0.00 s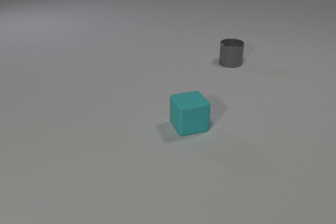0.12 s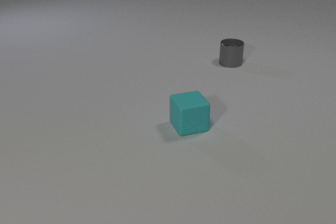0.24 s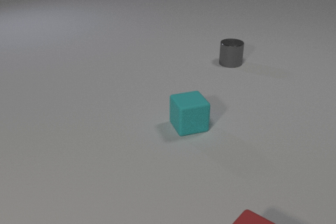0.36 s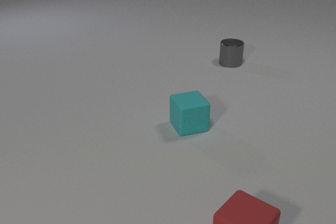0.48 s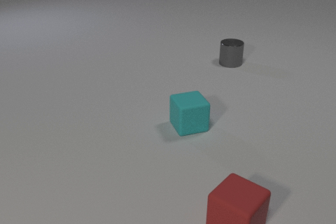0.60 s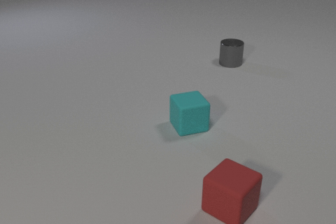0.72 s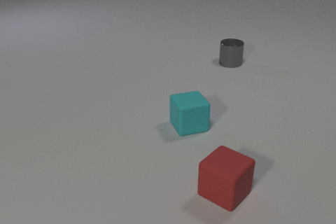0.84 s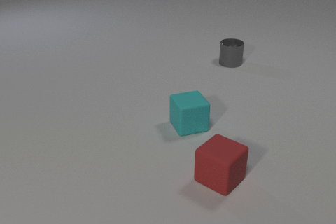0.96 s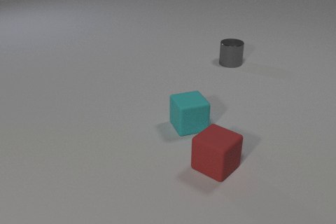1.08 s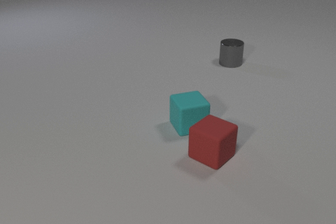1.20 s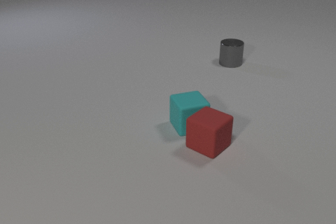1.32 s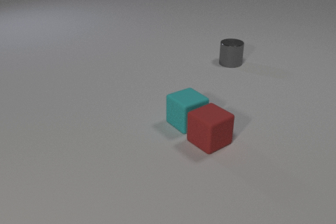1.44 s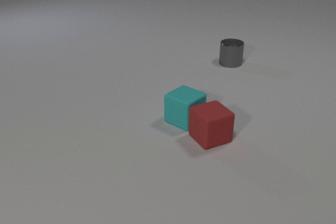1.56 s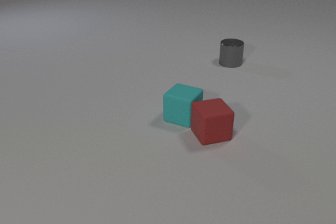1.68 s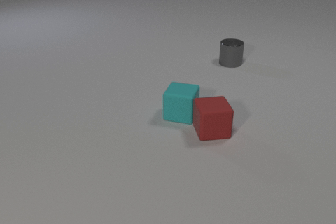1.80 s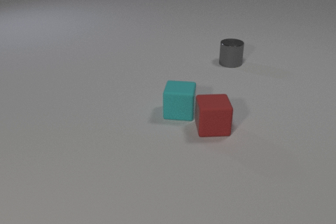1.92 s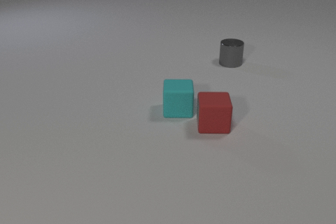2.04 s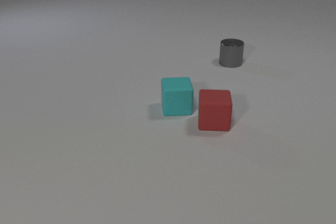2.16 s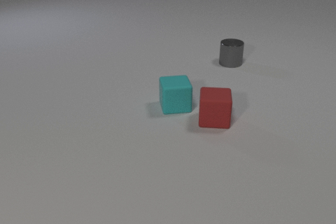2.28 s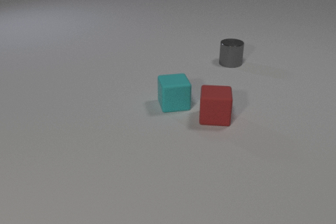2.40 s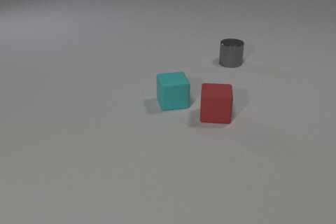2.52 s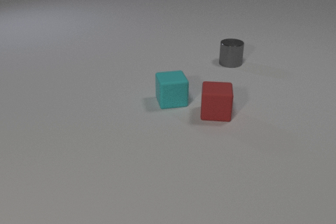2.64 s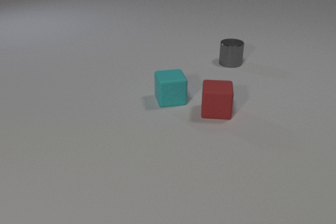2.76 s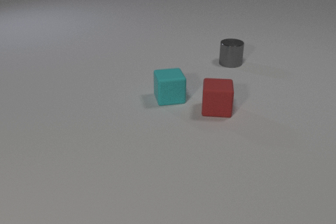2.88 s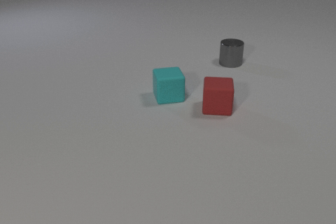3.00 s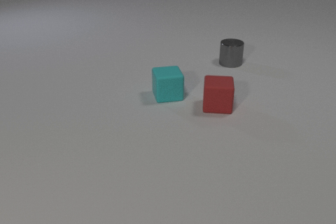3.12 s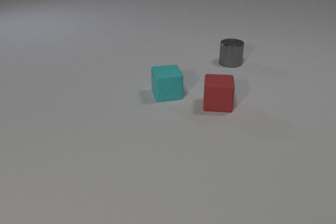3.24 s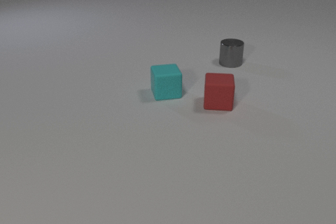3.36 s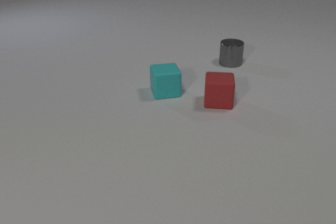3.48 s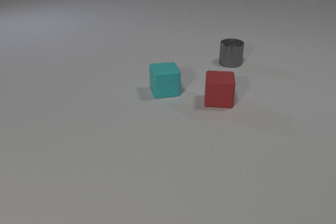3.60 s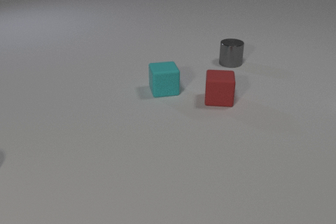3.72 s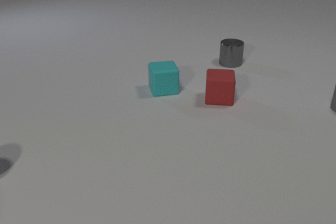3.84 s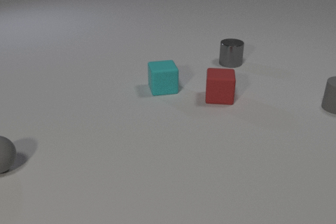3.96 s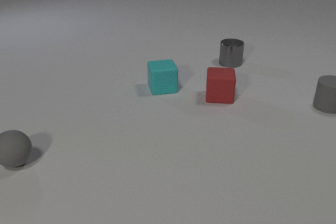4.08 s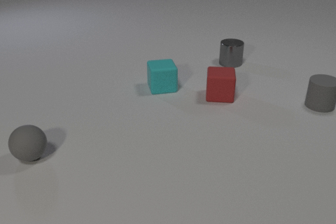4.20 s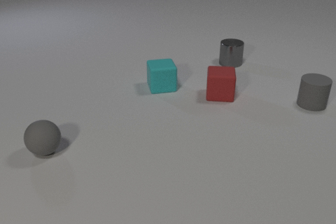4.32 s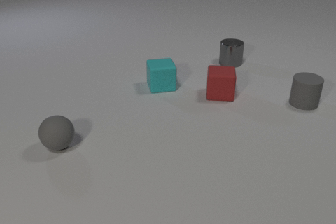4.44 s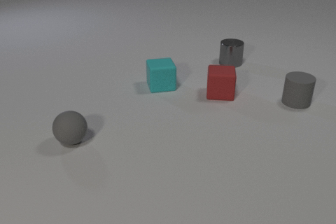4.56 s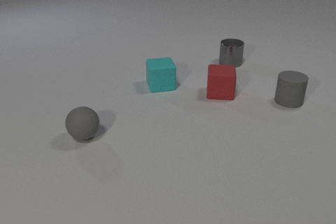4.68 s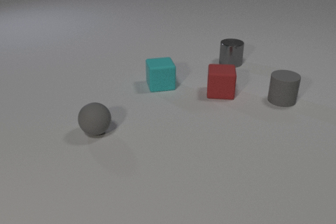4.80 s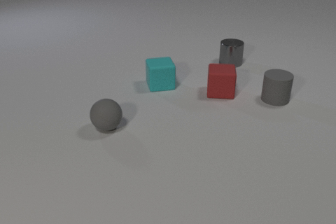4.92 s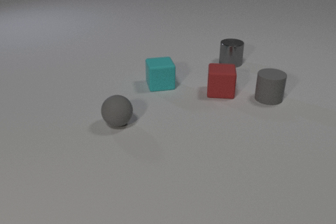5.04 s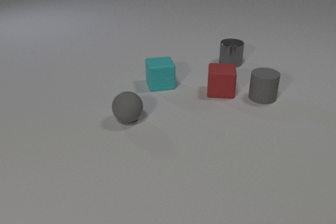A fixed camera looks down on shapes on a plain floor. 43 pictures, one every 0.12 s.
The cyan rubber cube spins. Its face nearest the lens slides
to the right.
The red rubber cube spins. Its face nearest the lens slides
to the left.
0.00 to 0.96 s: The red rubber cube comes in at the bottom edge, slides away from the camera.
0.96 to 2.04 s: The red rubber cube slides away from the camera, spins clockwise seen from above by about 45 degrees, its near face sliding to the left. The cyan rubber cube slides away from the camera, spins so that its near face slides to the right, counterclockwise seen from above. The red rubber cube and the cyan rubber cube collide.
2.04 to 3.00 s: The red rubber cube slides away from the camera. The cyan rubber cube slides away from the camera.
3.00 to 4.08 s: The red rubber cube slides away from the camera. The cyan rubber cube slides away from the camera. The gray rubber cylinder comes in at the right edge, slides to the left. The gray rubber sphere comes in at the left edge, rolls to the right.
4.08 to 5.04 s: The red rubber cube slides away from the camera. The cyan rubber cube slides away from the camera. The gray rubber cylinder slides to the left. The gray rubber sphere rolls to the right and away from the camera.
How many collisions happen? 1.
What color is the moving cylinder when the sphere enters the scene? gray.
How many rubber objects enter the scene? 3.
